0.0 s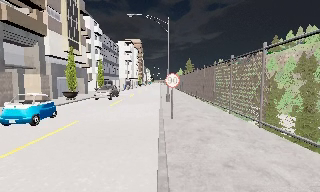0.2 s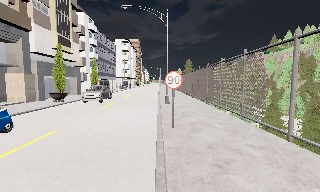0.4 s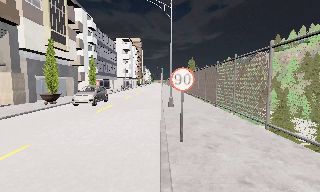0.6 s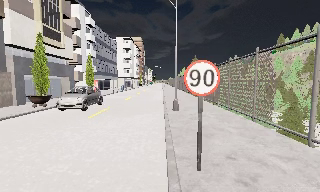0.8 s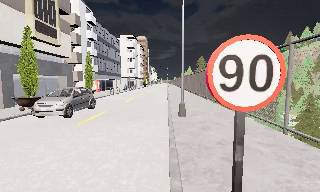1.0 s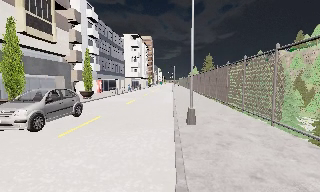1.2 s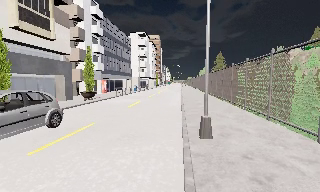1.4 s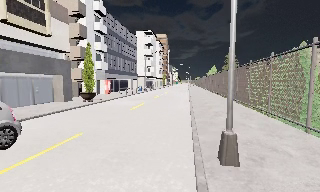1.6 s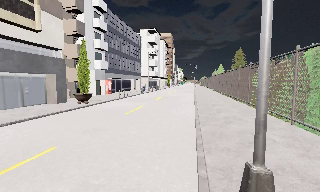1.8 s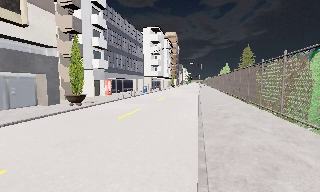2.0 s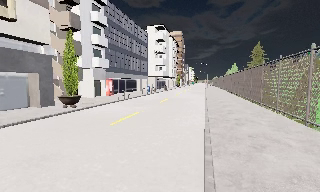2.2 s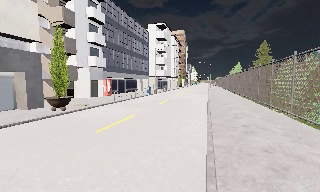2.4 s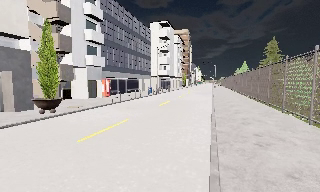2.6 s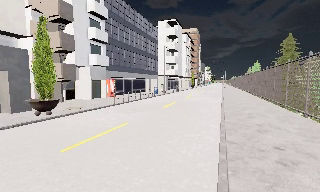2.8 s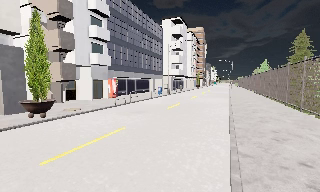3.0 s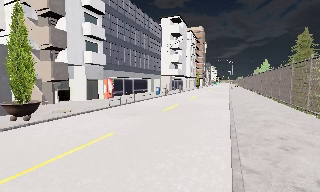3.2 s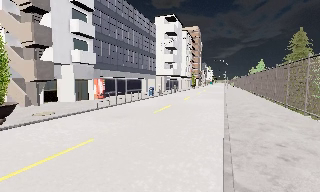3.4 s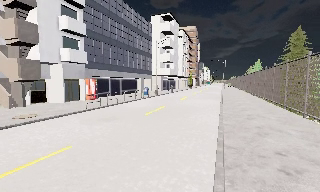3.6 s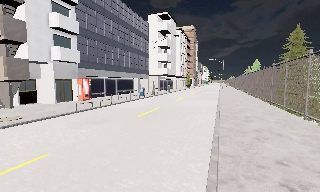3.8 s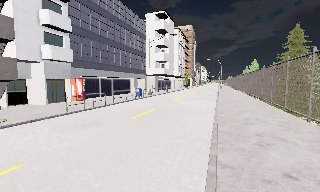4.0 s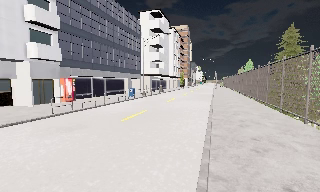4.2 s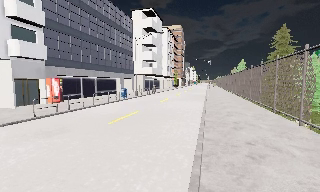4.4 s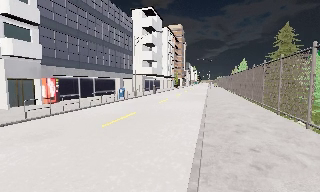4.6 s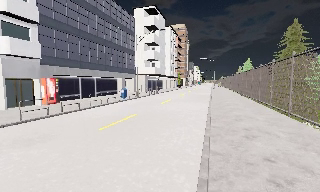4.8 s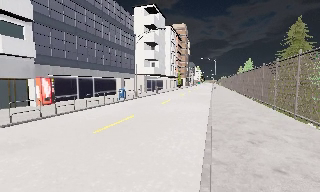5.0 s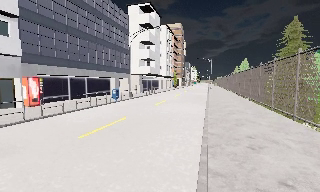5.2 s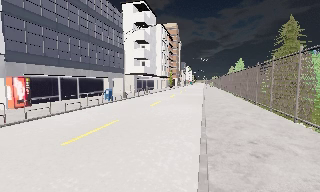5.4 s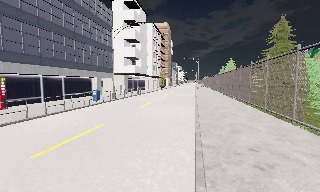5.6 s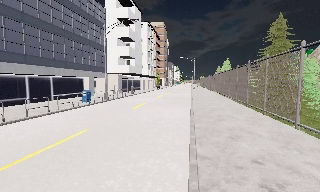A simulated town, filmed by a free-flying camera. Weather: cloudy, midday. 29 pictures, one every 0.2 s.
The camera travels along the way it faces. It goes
forward.
0.0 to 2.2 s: The camera pans to its left, which is counterclockwise from overhead, by about 15 degrees. It travels forward, about 16 m, so what stands in front looms larger.
2.2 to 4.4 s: The camera travels forward and to its right, about 8 m, so what stands in front looms larger. It loses speed.
4.4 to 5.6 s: The camera travels forward, about 3.5 m, so what stands in front looms larger.
The film runs forward here.
